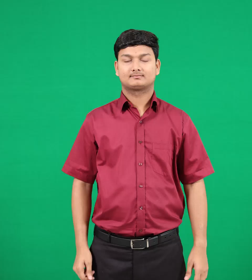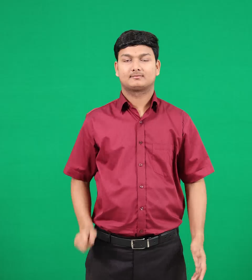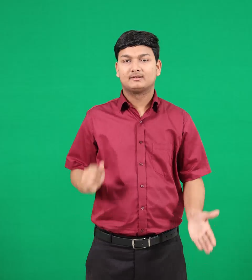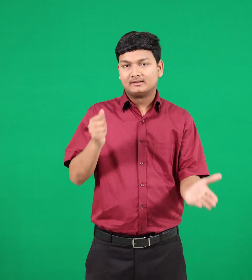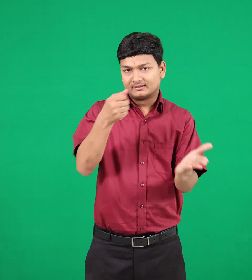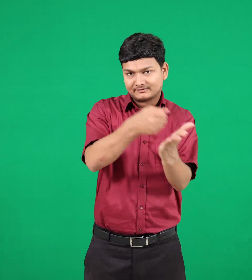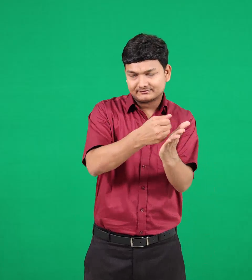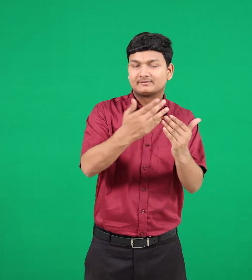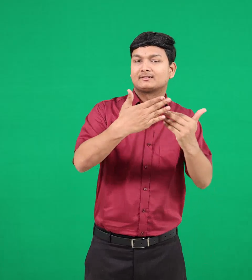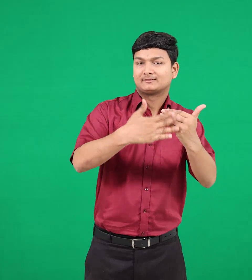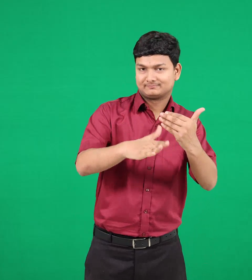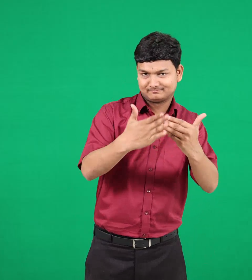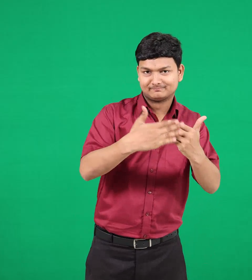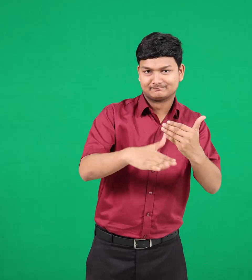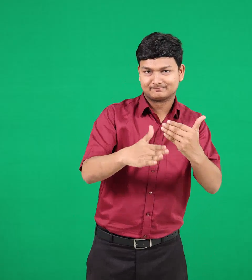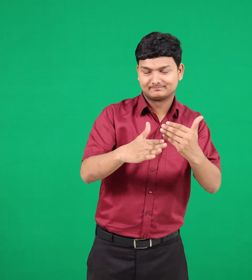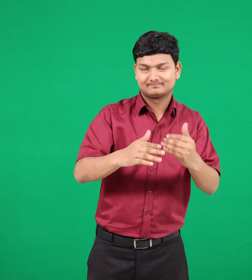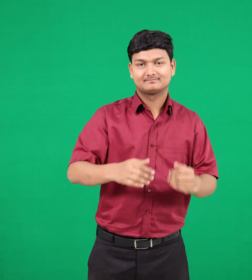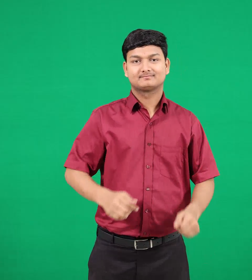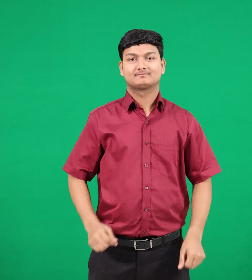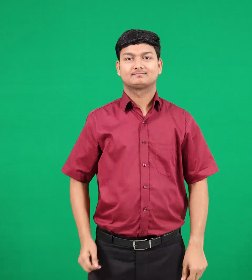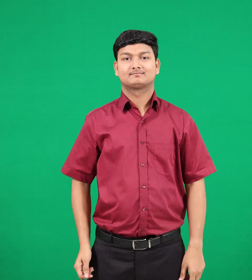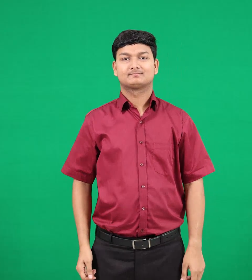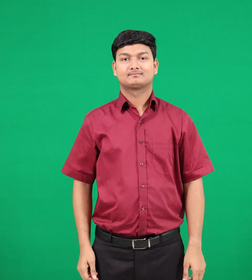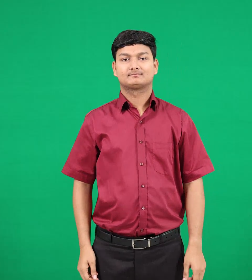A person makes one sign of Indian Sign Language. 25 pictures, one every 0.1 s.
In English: reaching & arriving
